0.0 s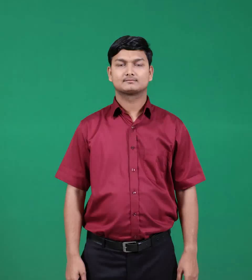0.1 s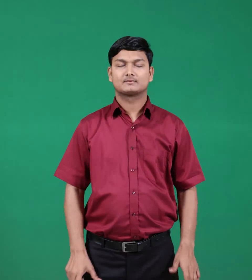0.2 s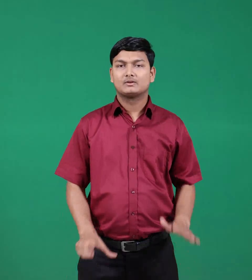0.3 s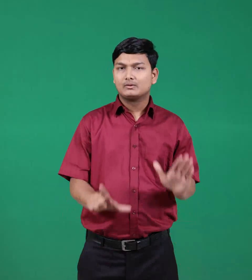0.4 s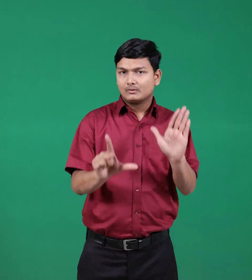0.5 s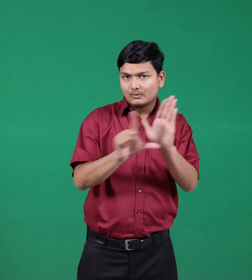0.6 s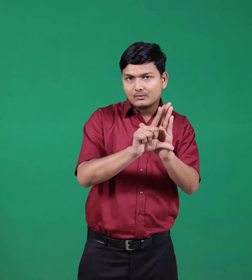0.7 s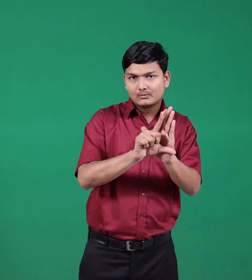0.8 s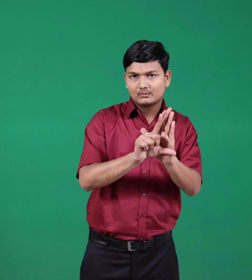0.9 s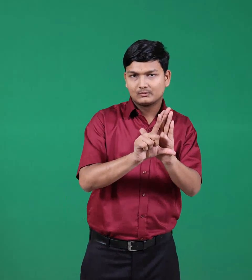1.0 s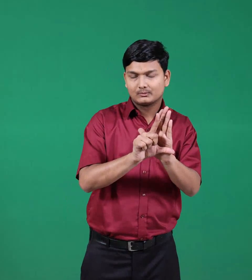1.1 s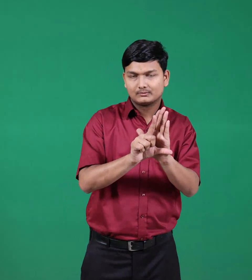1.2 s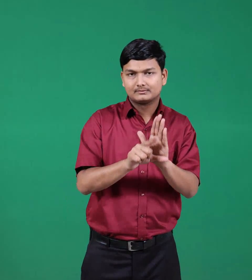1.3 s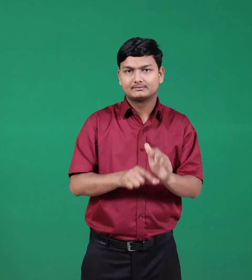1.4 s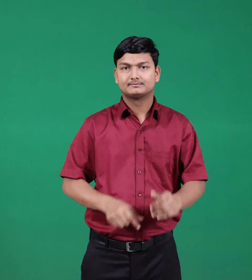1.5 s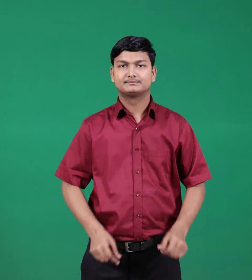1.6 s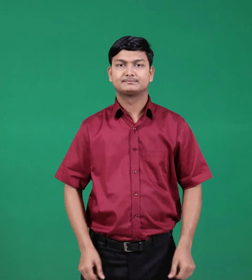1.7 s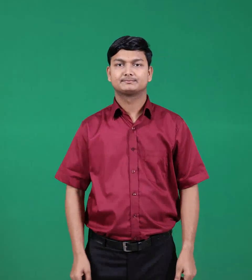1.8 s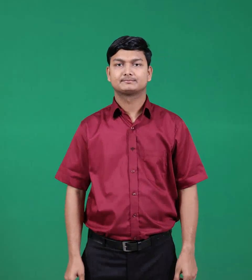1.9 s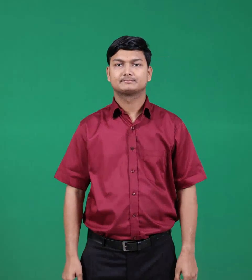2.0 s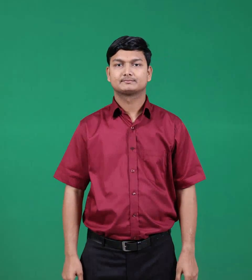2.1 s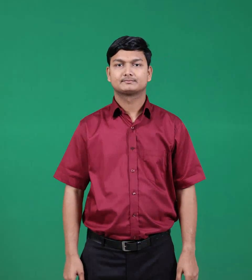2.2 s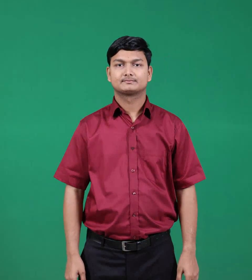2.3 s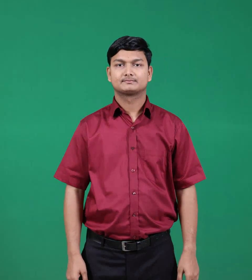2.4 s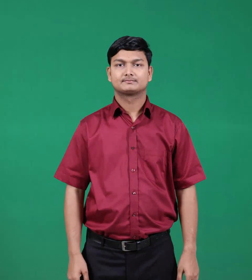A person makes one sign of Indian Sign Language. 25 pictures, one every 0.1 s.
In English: law
